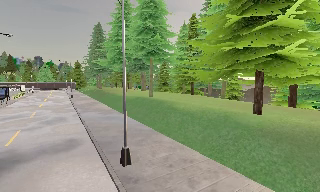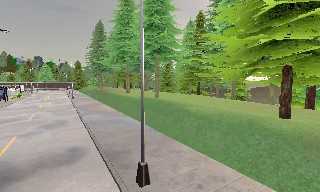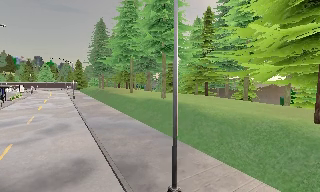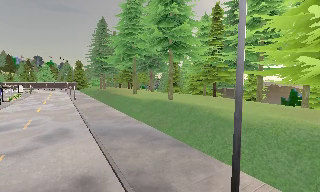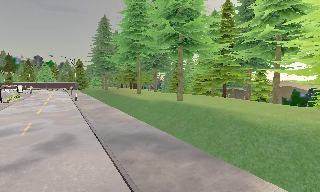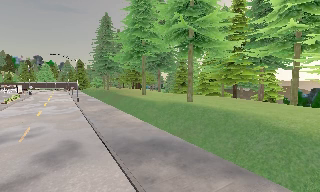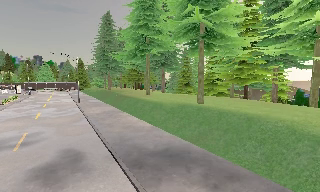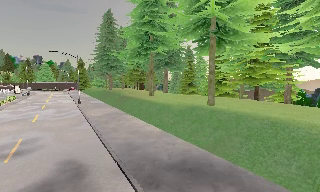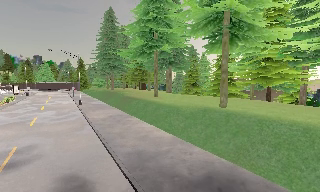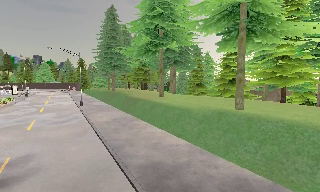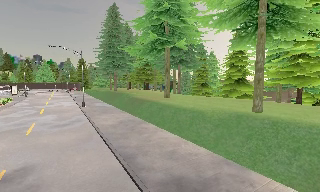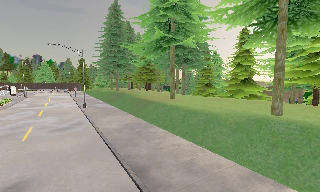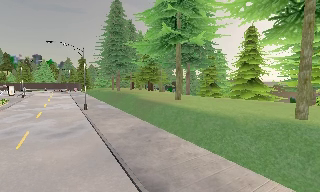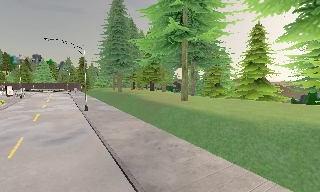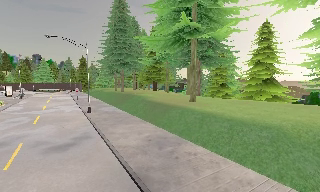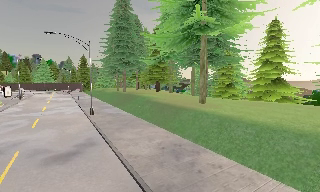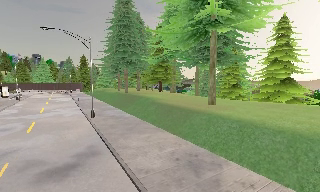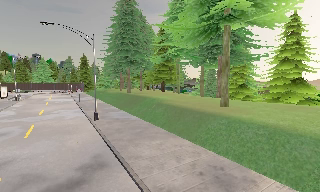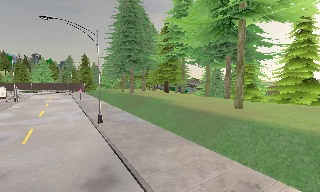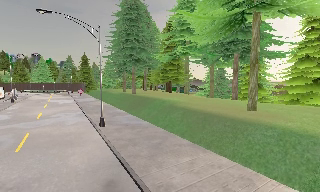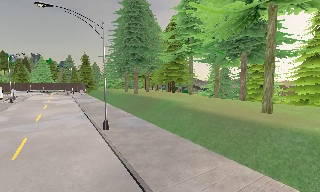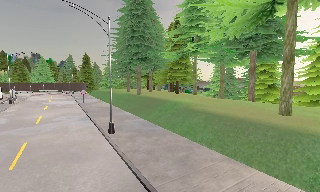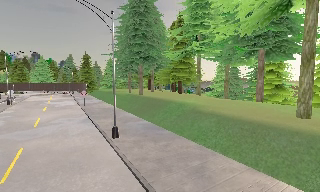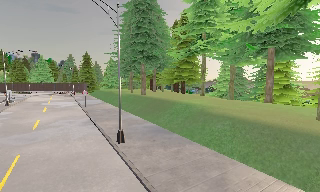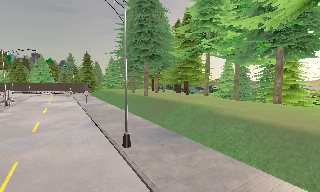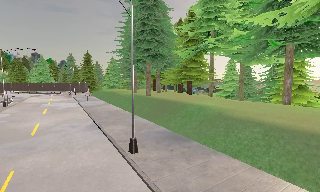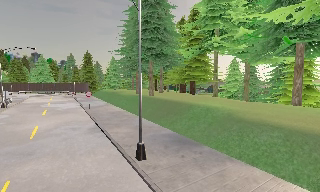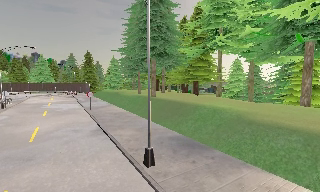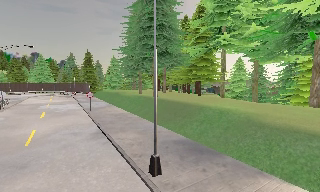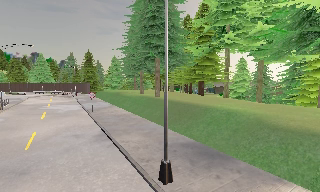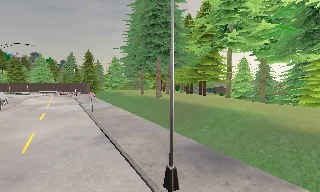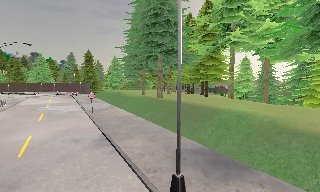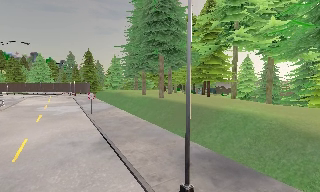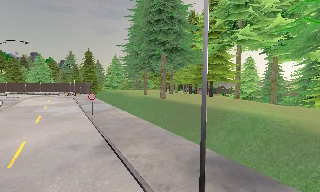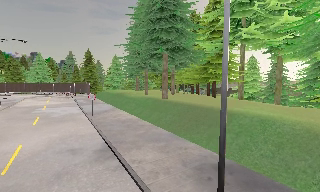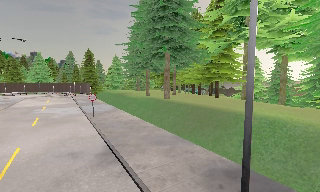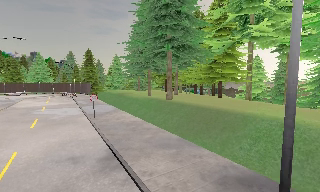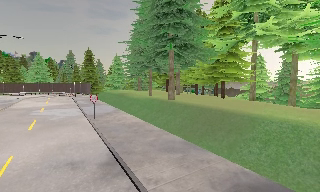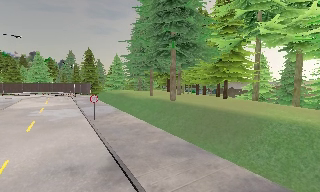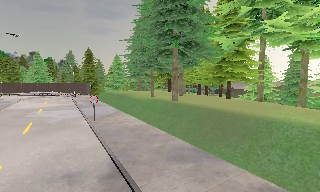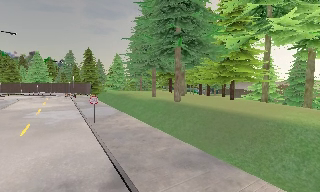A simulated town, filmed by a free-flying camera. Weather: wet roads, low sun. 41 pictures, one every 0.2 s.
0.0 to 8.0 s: The camera travels forward and to its left, about 40 m, so what stands in front looms larger. It loses speed.
The film runs forward here.
